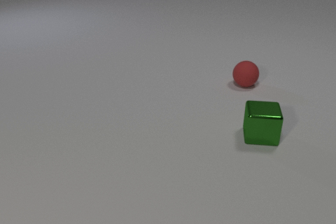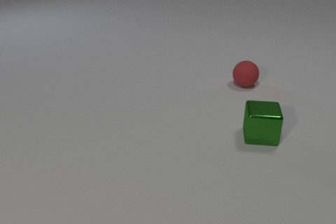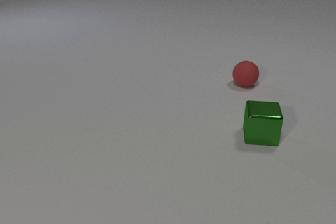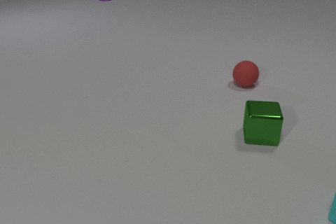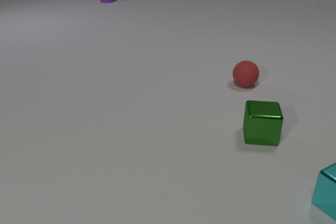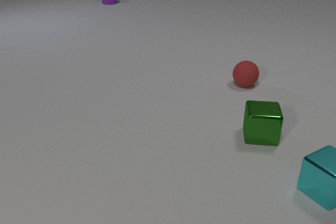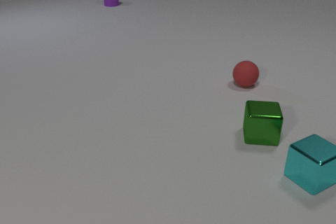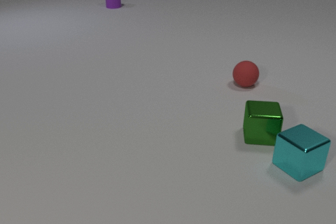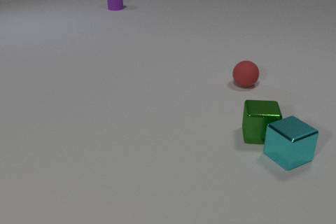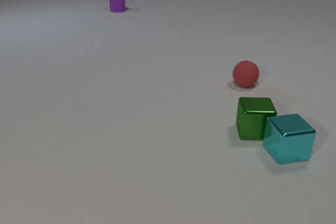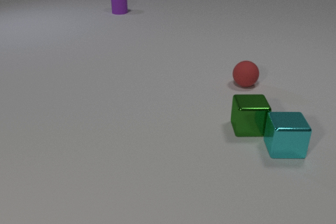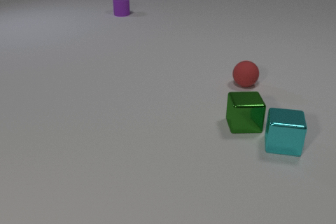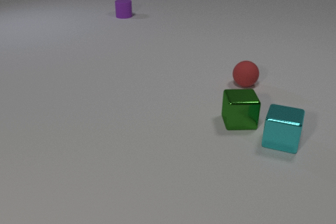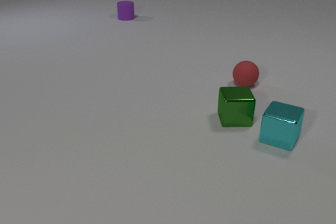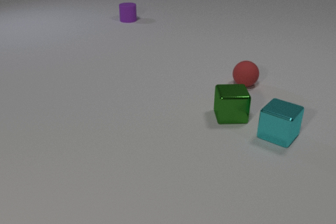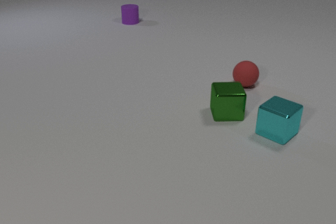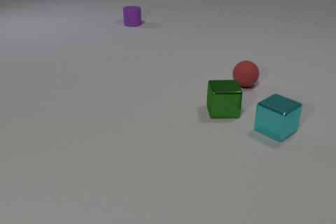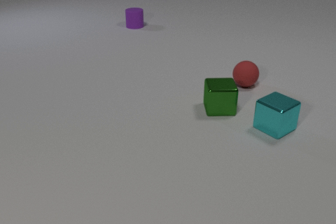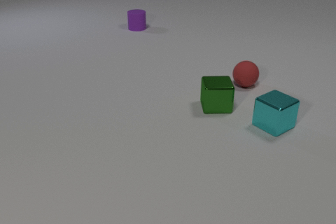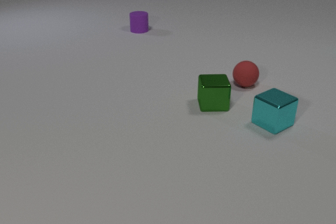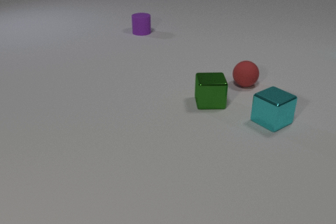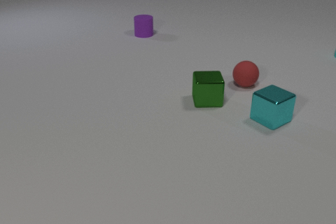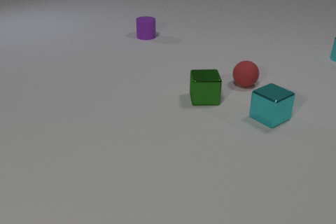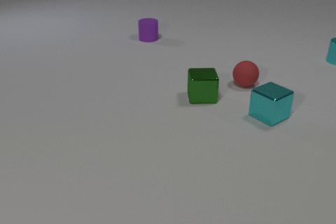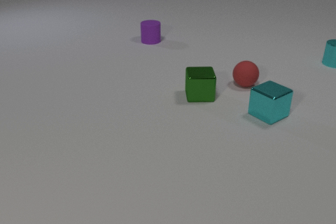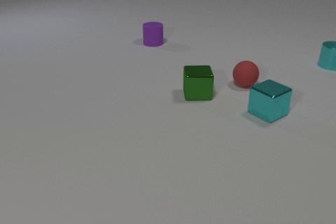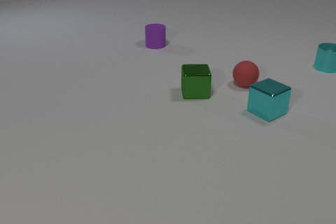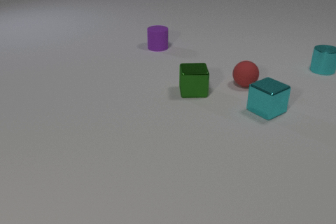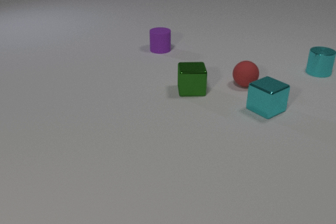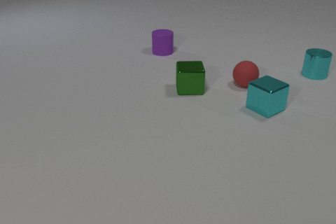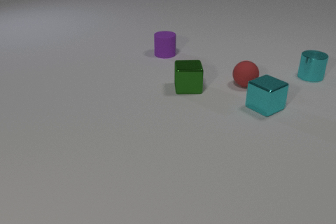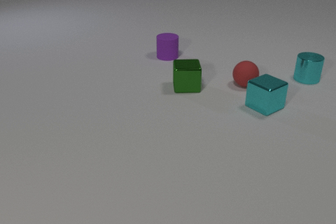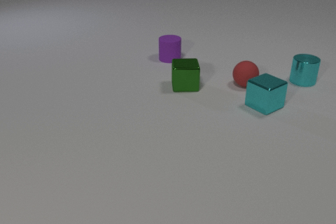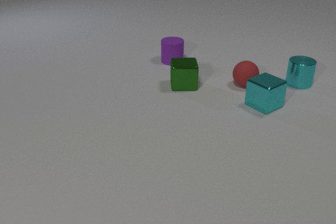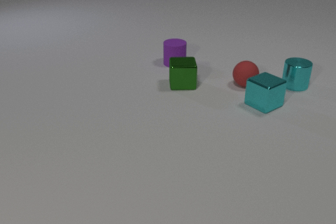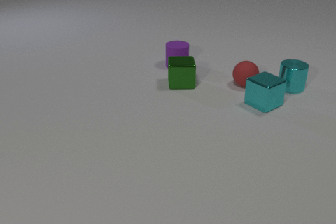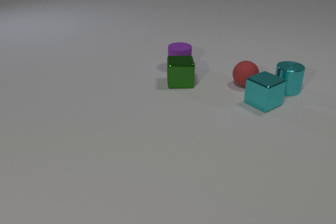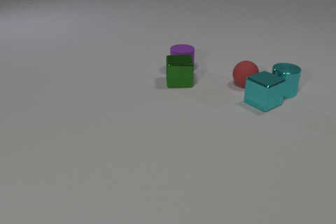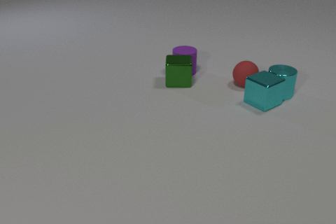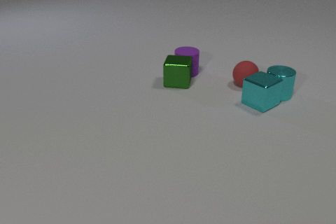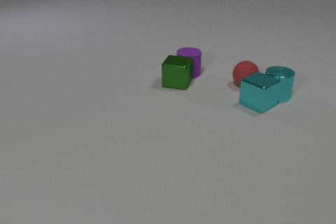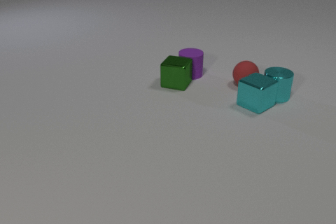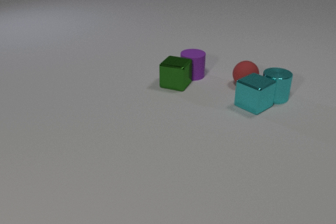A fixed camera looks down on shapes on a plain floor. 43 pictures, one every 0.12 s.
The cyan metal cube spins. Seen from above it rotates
clockwise.
The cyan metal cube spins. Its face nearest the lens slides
to the left.
0.00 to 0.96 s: The cyan metal cube comes in at the right edge, slides away from the camera and to the left. The purple rubber cylinder comes in at the top edge, slides toward the camera. The cyan metal cube and the green metal cube collide.
0.96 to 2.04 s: The cyan metal cube slides away from the camera, spins so that its near face slides to the left, clockwise seen from above. The green metal cube slides away from the camera and to the left. The purple rubber cylinder slides toward the camera.
2.04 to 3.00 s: The cyan metal cube slides away from the camera. The green metal cube slides away from the camera and to the left. The cyan metal cylinder comes in at the right edge, slides toward the camera and to the left. The purple rubber cylinder slides toward the camera.
3.00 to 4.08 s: The cyan metal cube slides away from the camera. The green metal cube slides away from the camera and to the left. The cyan metal cylinder slides toward the camera and to the left. The purple rubber cylinder slides toward the camera.
4.08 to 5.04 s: The cyan metal cube slides to the left. The green metal cube slides to the left, spins so that its near face slides to the left, clockwise seen from above. The cyan metal cylinder slides toward the camera and to the left. The purple rubber cylinder slides toward the camera and to the right. The green metal cube and the purple rubber cylinder collide. The cyan metal cube and the cyan metal cylinder collide.
How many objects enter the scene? 3.
Are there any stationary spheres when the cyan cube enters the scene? yes.
What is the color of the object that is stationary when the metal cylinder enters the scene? red.
